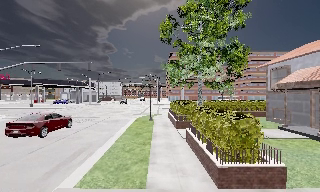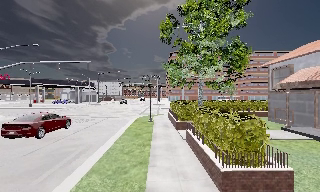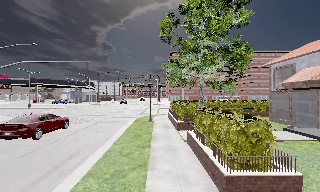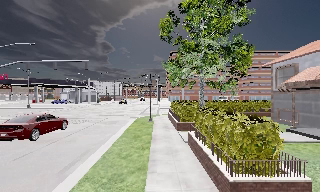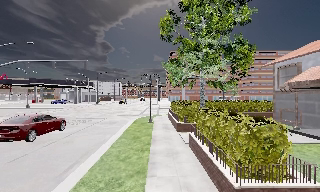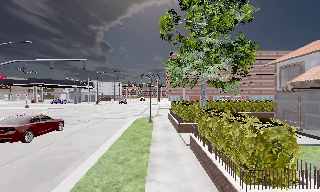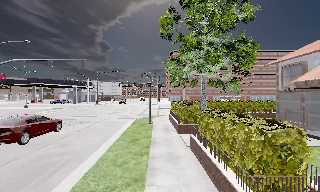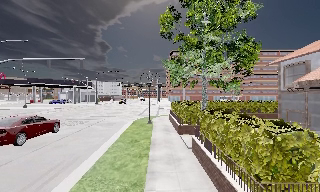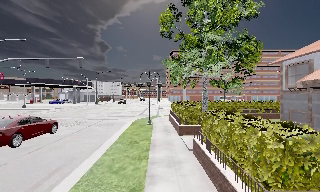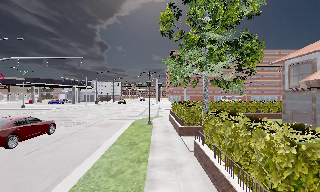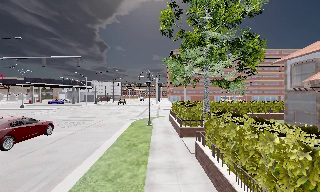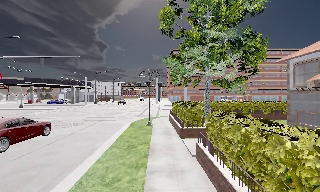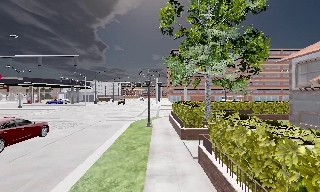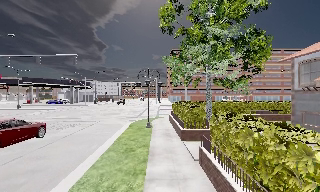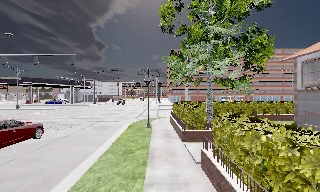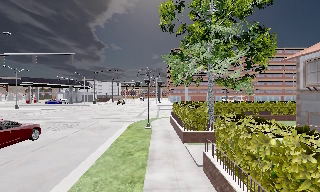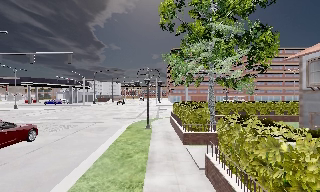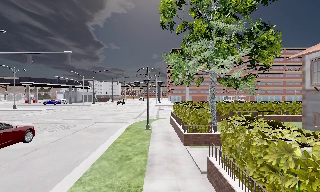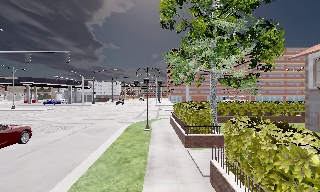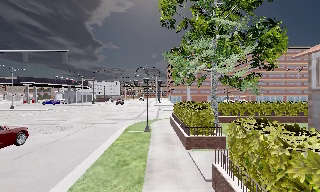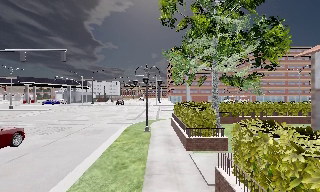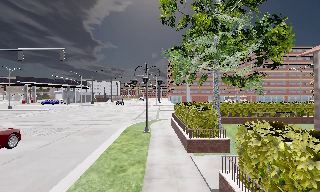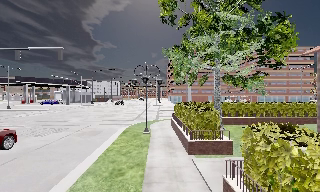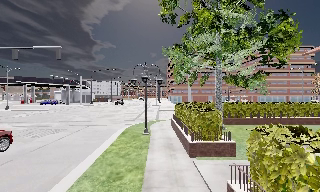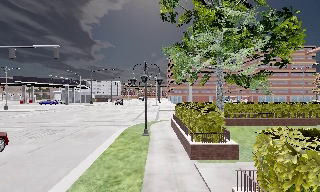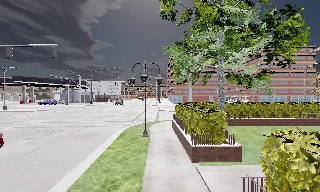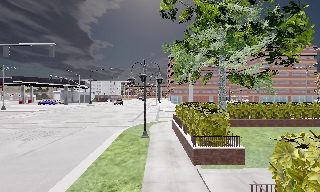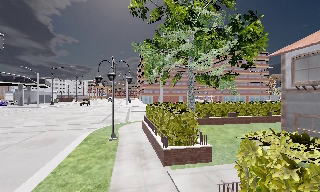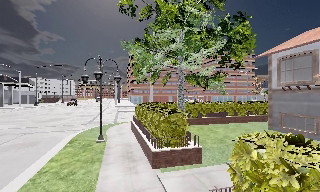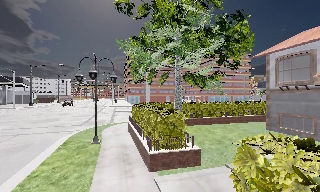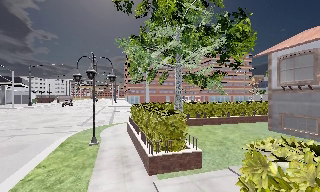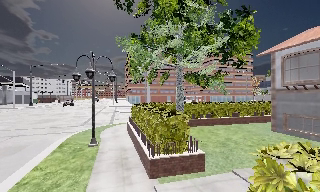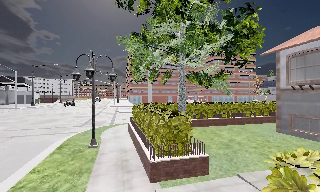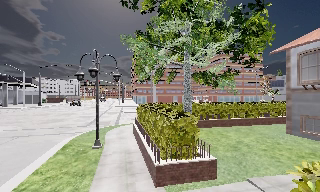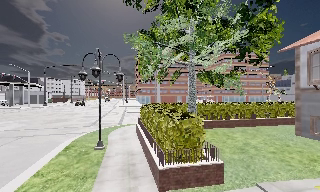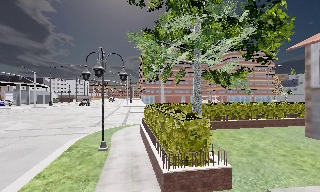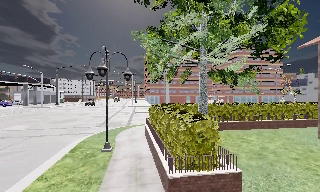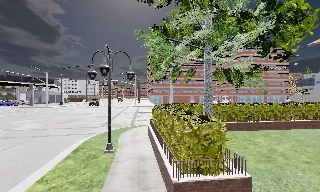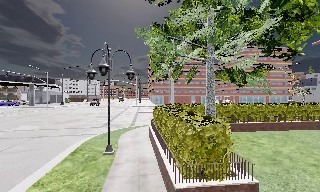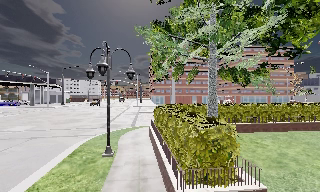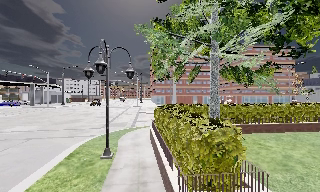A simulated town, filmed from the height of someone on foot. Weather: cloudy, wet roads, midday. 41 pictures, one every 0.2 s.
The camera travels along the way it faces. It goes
forward.
0.0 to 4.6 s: The camera travels forward, about 6 m, so what stands in front looms larger.
4.6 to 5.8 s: The scene slides to the left, as the camera pans about 15 degrees to its right. It travels forward, about 1.5 m, so what stands in front looms larger.
5.8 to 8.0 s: The camera travels forward, about 2.5 m, so what stands in front looms larger.
The film runs forward here.
